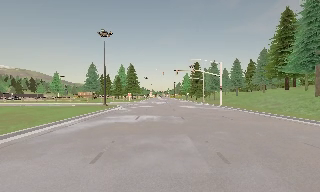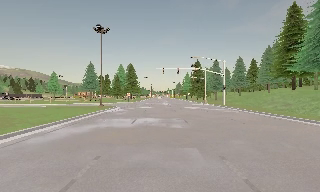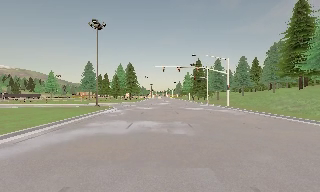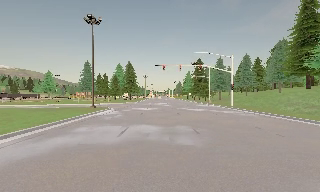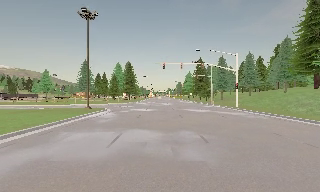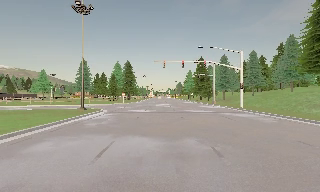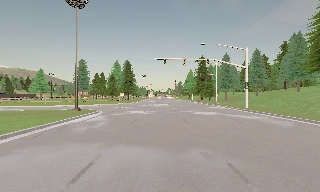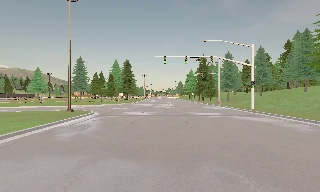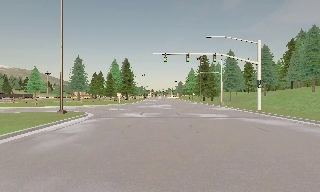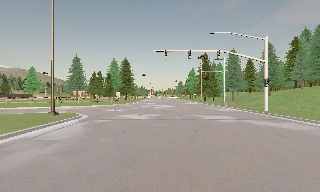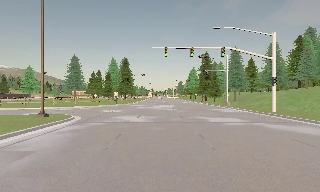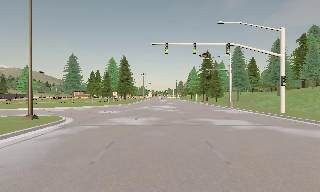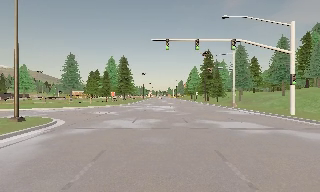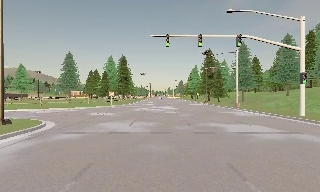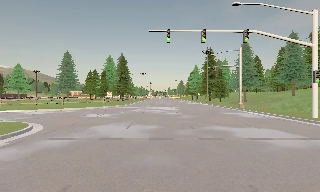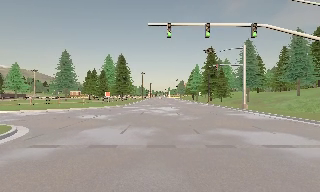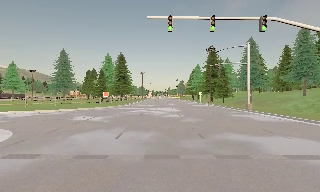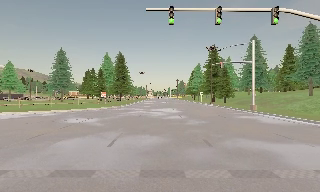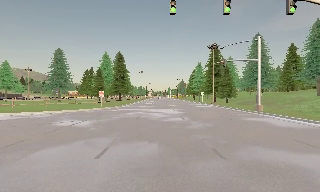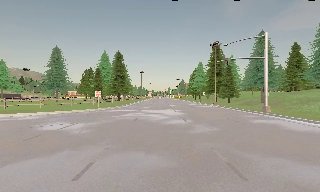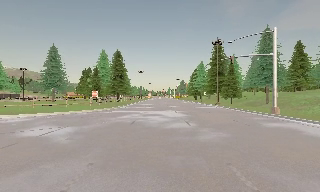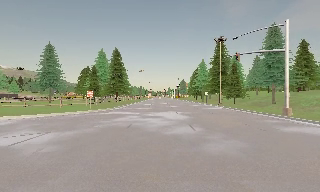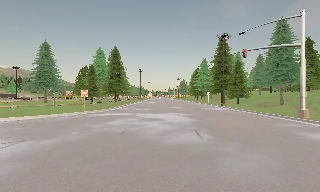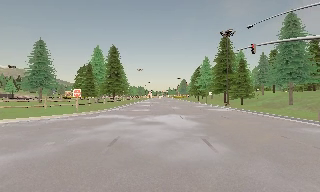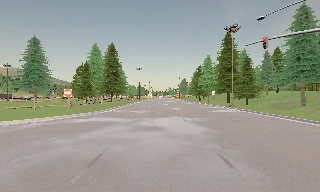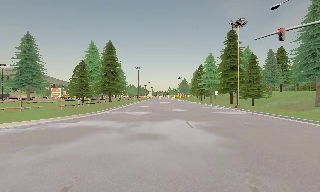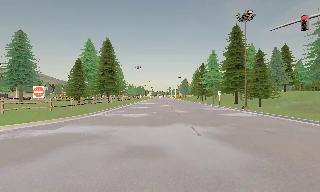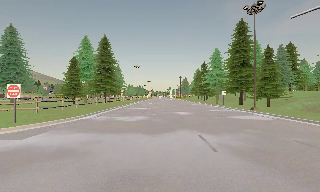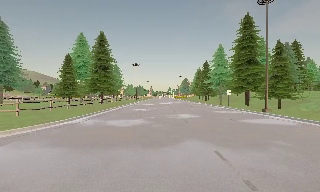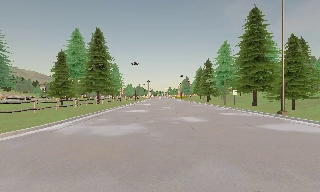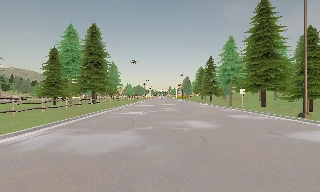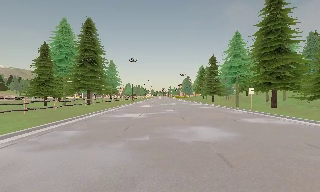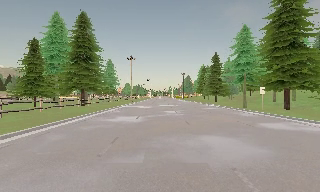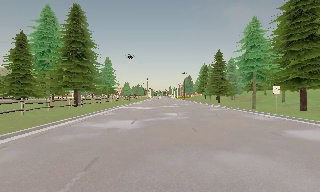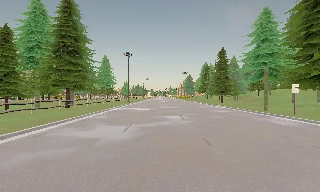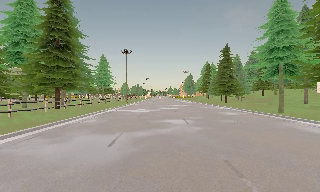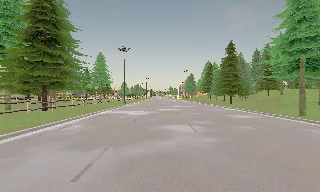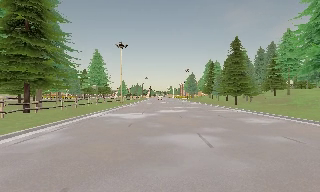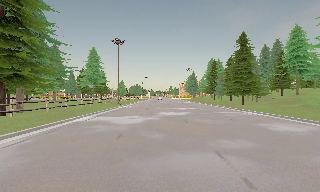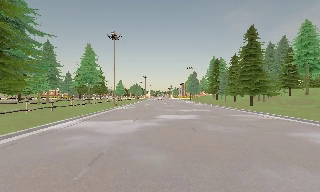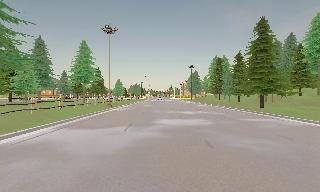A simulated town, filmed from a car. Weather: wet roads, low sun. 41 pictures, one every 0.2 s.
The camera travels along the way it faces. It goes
forward.
0.0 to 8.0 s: The camera travels forward, about 65 m, so what stands in front looms larger. It gains speed.
The film runs forward here.
